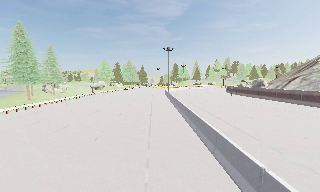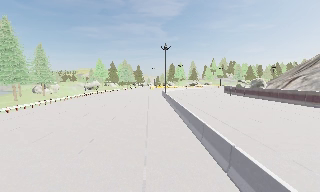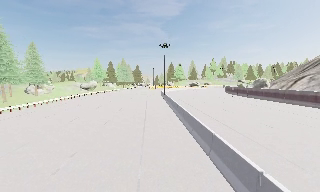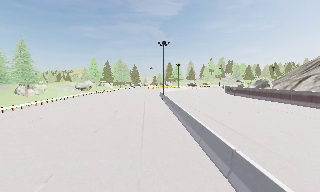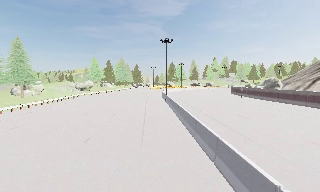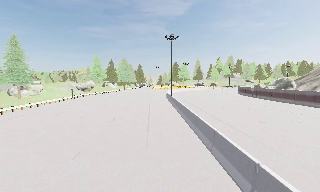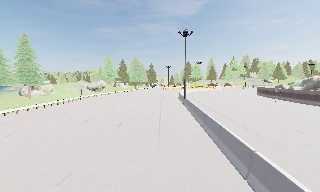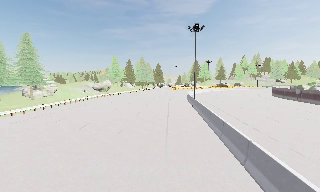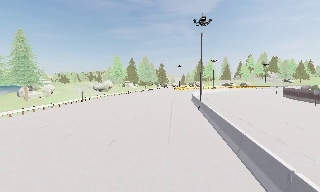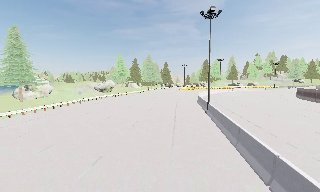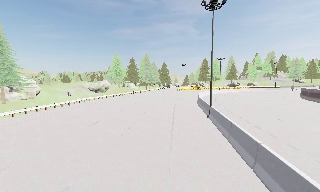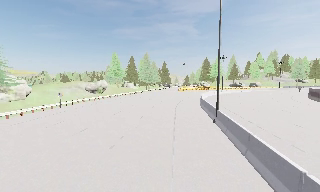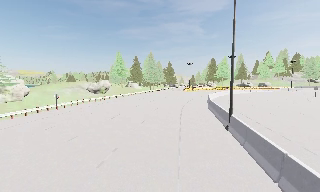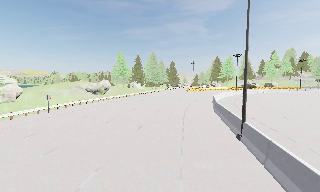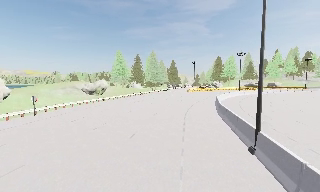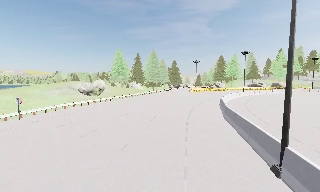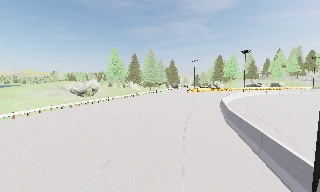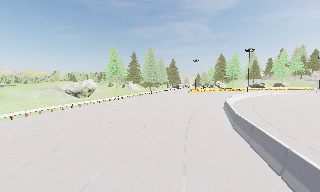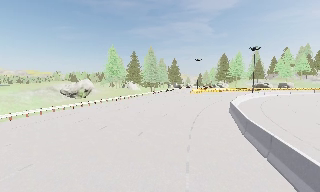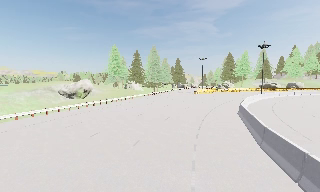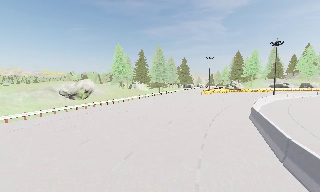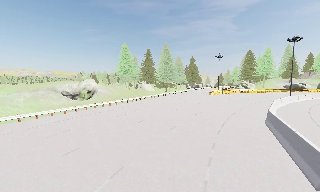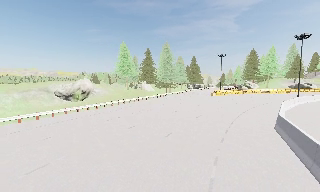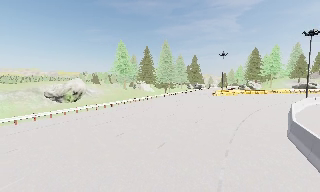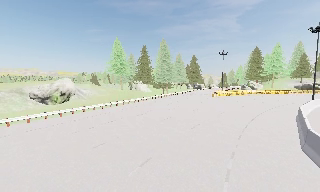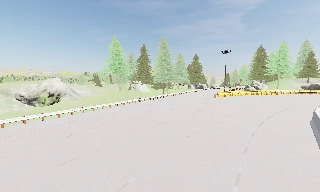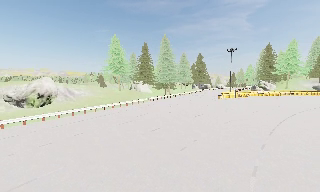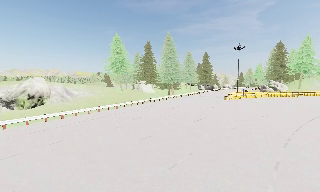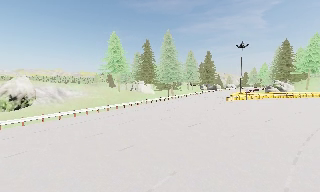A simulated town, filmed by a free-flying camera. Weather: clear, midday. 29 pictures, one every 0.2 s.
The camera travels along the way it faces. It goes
forward.
0.0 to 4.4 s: The camera pans to its left, which is counterclockwise from overhead, by about 20 degrees. It travels forward, about 45 m, so what stands in front looms larger.
4.4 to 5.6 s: The camera travels forward and to its right, about 13 m, so what stands in front looms larger.
The film runs backward here.
